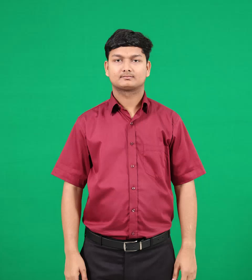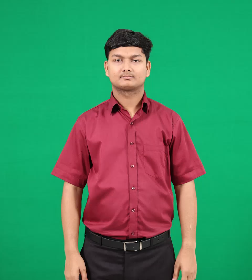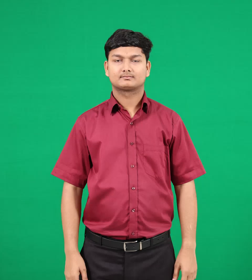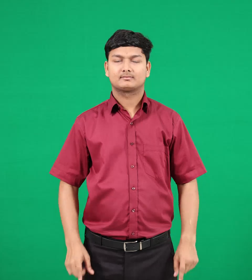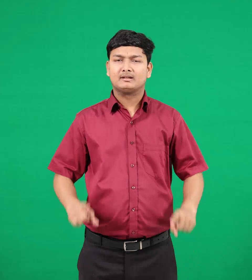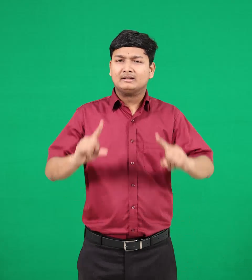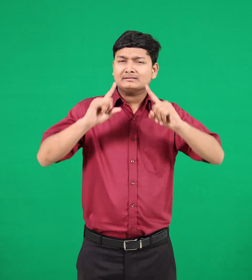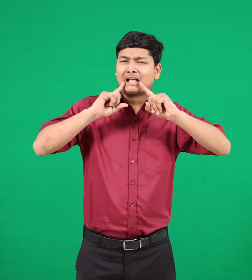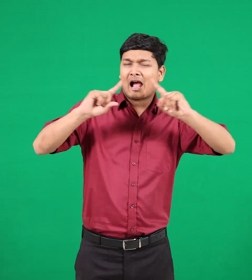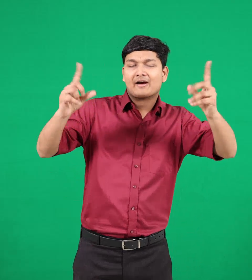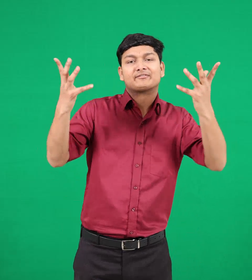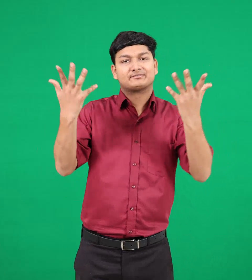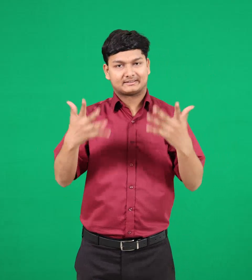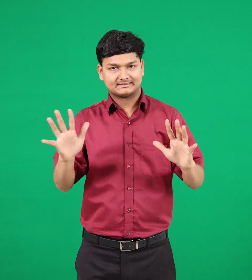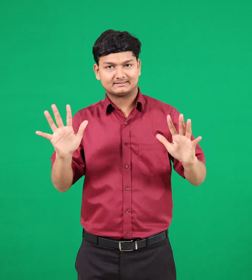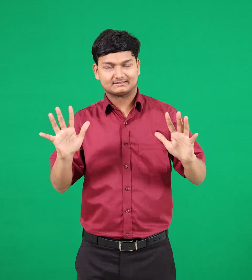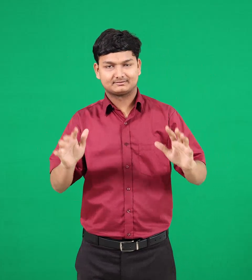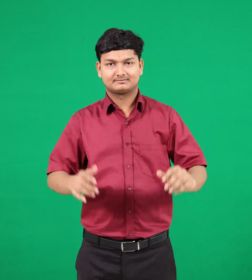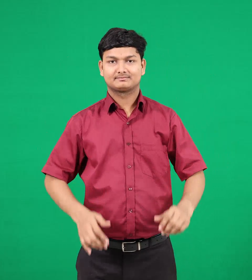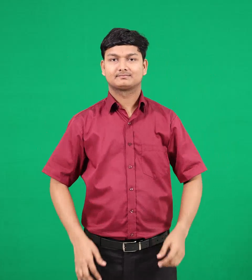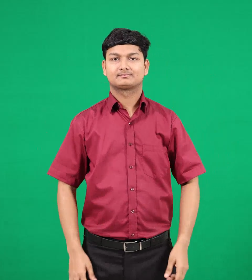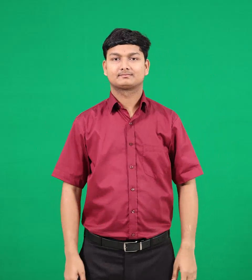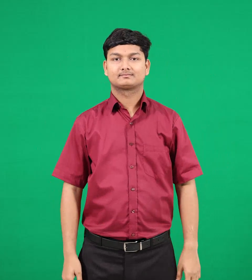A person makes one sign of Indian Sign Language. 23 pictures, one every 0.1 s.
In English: louded
